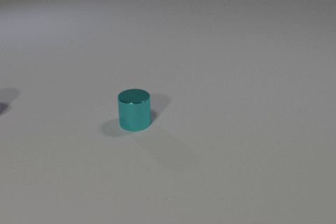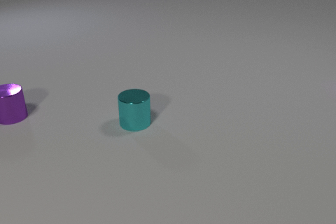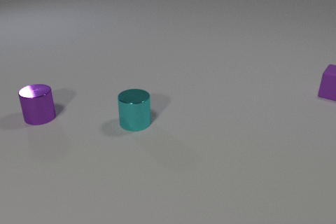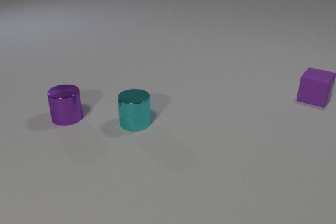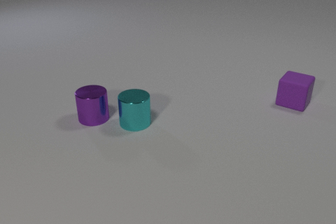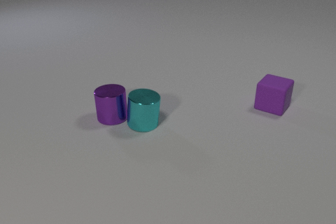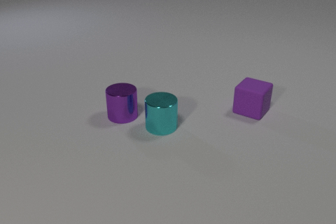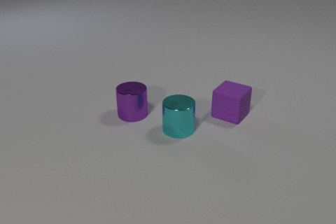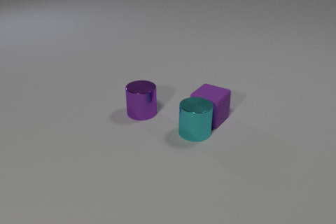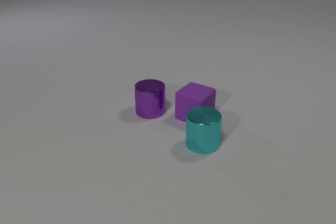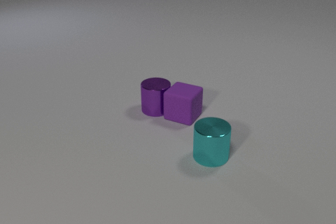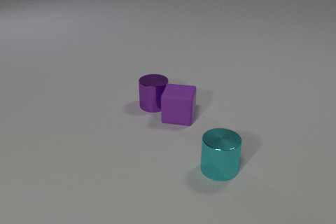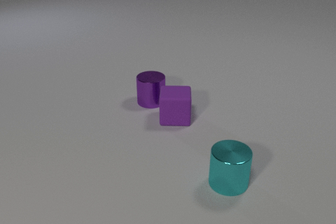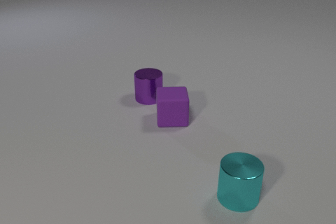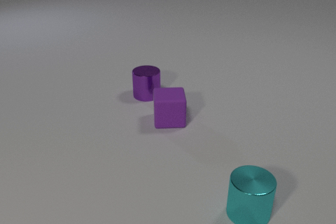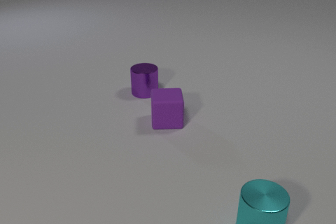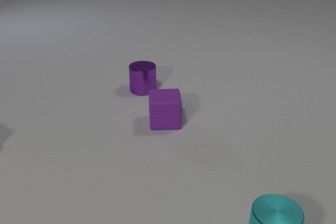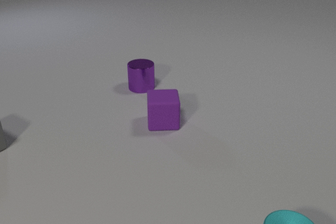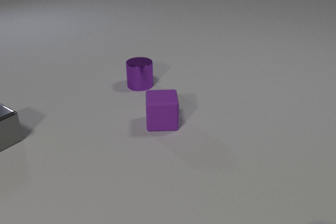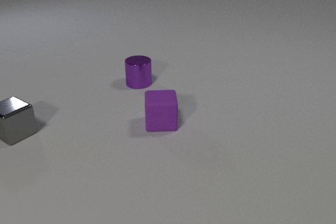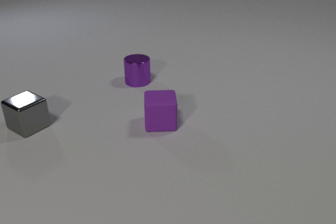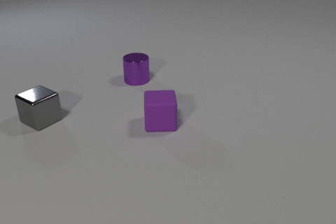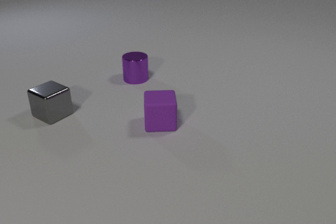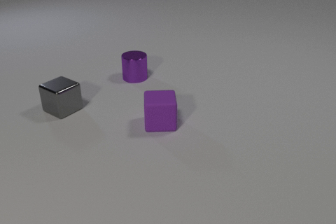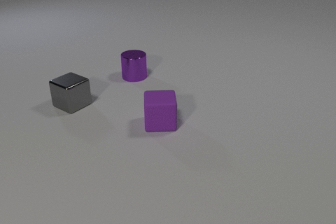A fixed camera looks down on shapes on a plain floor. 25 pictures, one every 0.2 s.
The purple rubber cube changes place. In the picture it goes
to the left.
The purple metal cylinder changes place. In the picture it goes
to the right.
0.0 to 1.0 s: The purple rubber cube comes in at the right edge, slides to the left and toward the camera. The purple metal cylinder comes in at the left edge, slides to the right. The cyan metal cylinder slides to the right. The purple metal cylinder and the cyan metal cylinder collide.
1.0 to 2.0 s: The purple rubber cube slides to the left. The purple metal cylinder slides to the right. The cyan metal cylinder slides to the right and toward the camera. The purple rubber cube and the cyan metal cylinder collide. The purple rubber cube and the purple metal cylinder collide.
2.0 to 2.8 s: The purple rubber cube slides to the left and toward the camera, spins counterclockwise seen from above by about 30 degrees, its near face sliding to the right. The purple metal cylinder slides away from the camera. The cyan metal cylinder slides toward the camera and to the right.
2.8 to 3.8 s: The purple rubber cube slides to the left. The purple metal cylinder slides away from the camera. The cyan metal cylinder slides toward the camera and to the right, leaves at the bottom edge. The gray metal cube comes in at the left edge, slides to the right and away from the camera.
3.8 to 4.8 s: The purple metal cylinder slides away from the camera. The gray metal cube slides to the right and away from the camera.
What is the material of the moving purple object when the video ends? metal.
How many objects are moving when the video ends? 2.
How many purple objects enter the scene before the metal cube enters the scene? 2.
